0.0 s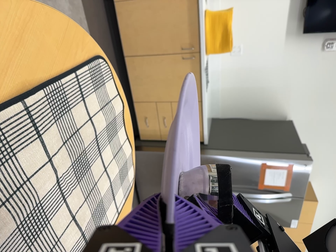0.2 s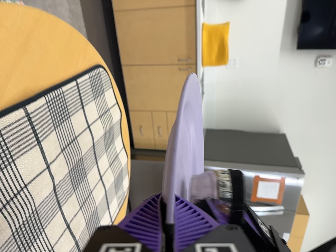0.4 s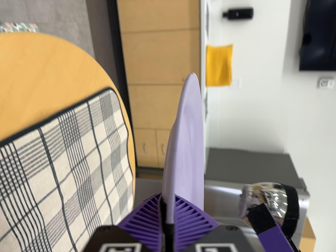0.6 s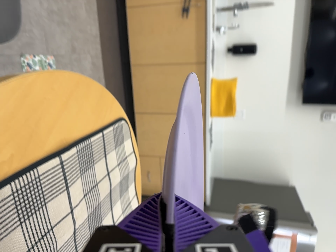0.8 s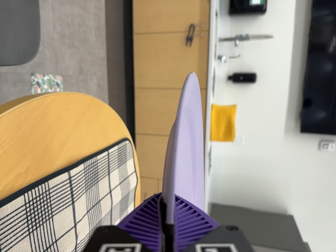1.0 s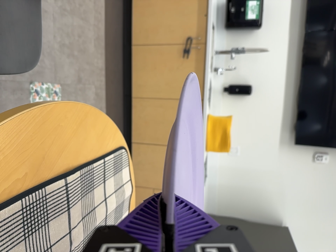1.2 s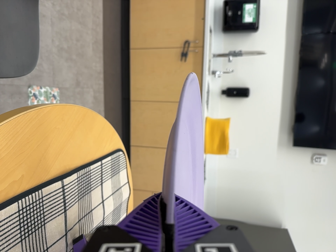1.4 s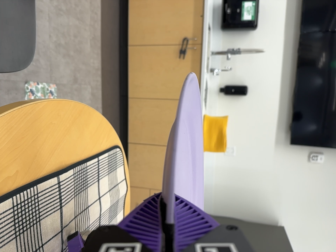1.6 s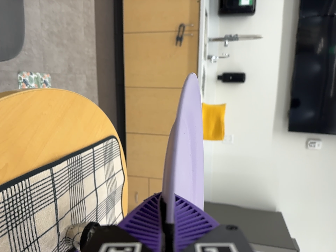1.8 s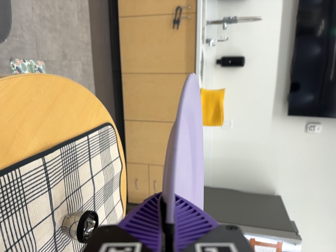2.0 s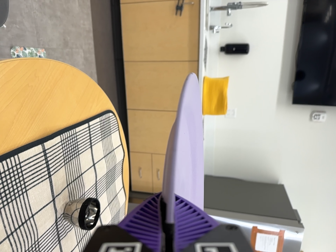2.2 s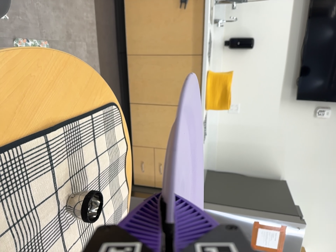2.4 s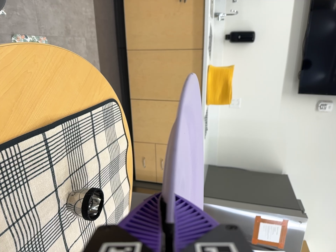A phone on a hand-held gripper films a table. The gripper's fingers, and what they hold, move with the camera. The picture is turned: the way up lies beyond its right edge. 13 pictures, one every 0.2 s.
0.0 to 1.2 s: The camera travels backward, about 12 cm, so what stands in front gets smaller. Its aim tips toward the top of its view by about 20 degrees, and the scene shifts downward.
1.2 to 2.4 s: The camera travels forward, about 8 cm, so what stands in front looms larger. Its aim tips toward the bottom of its view by about 10 degrees, and the scene shifts upward.
The film runs forward here.
